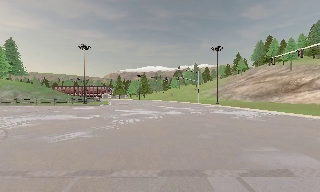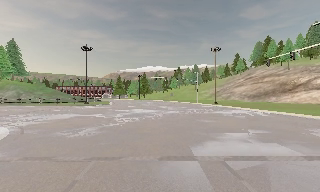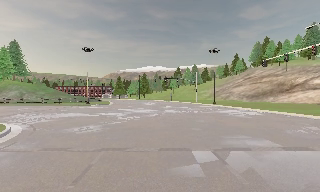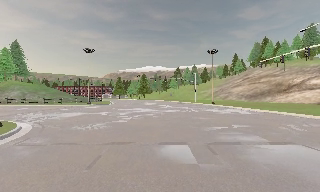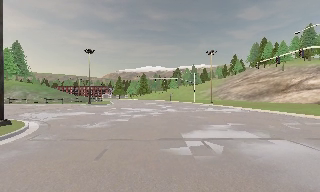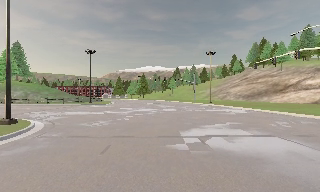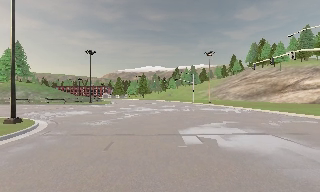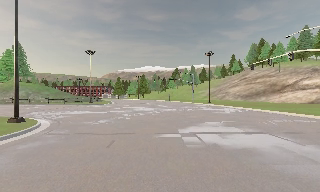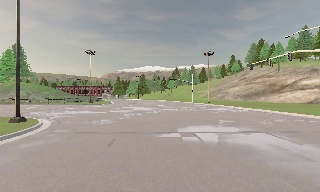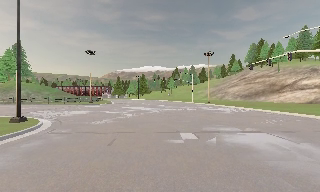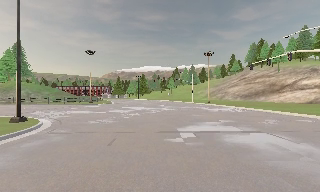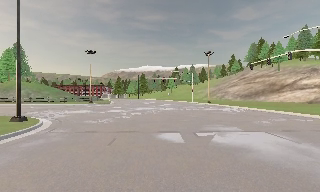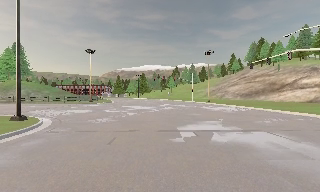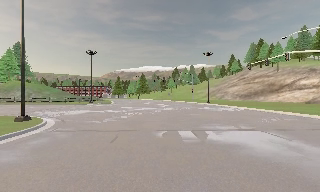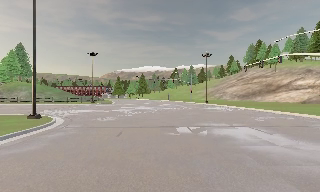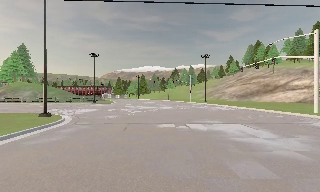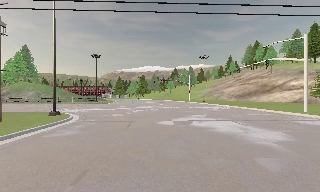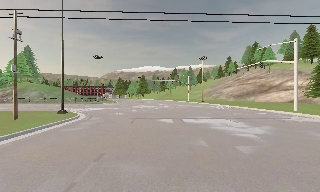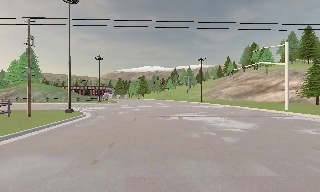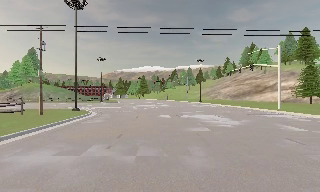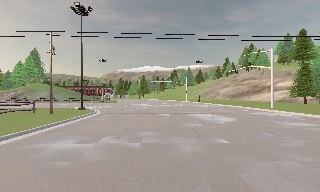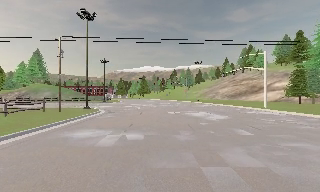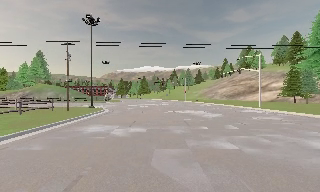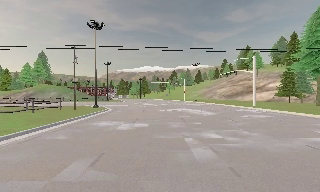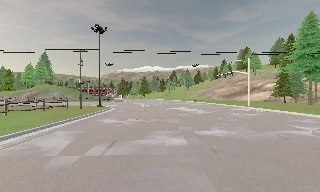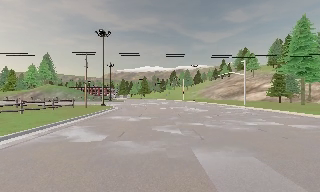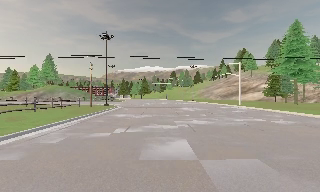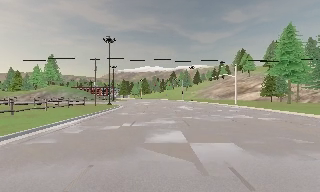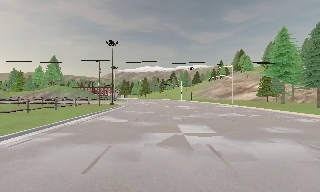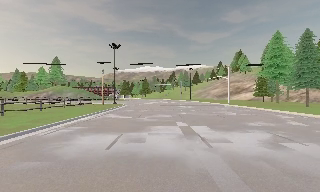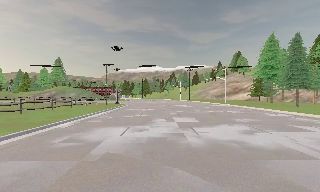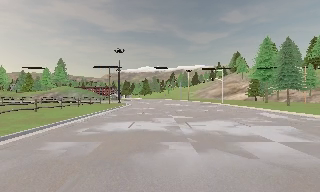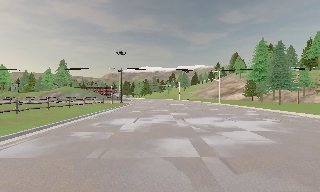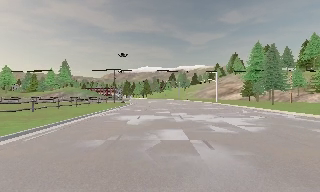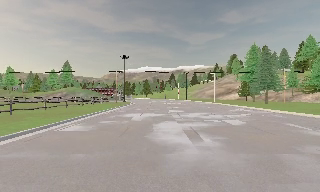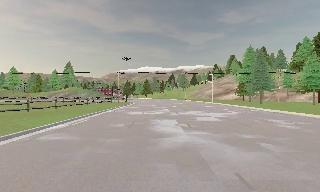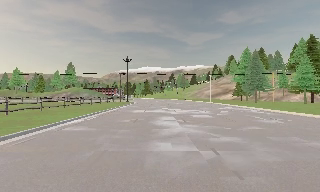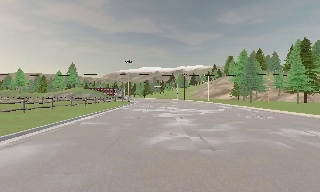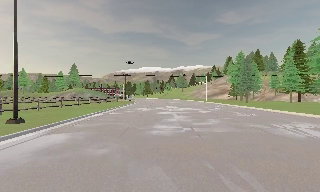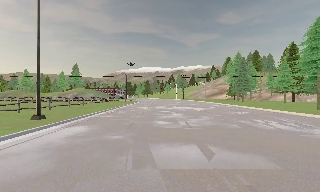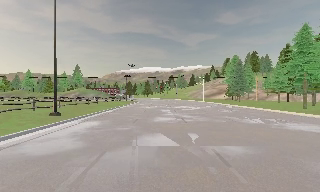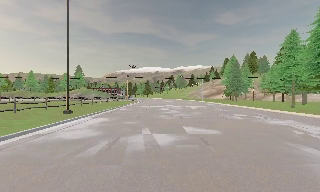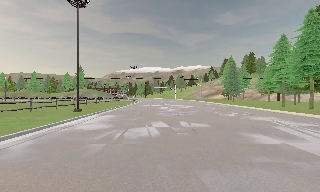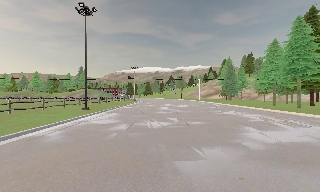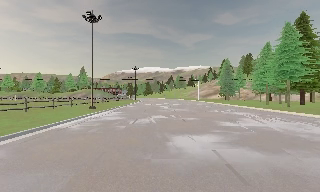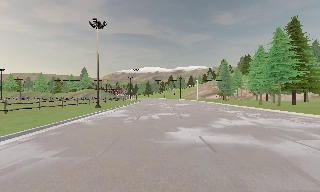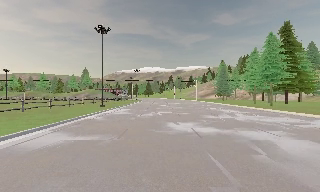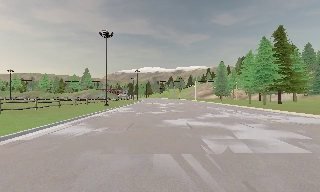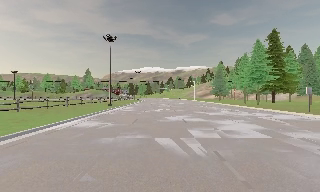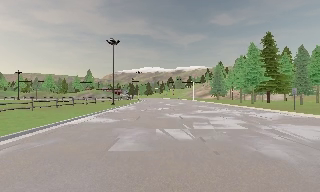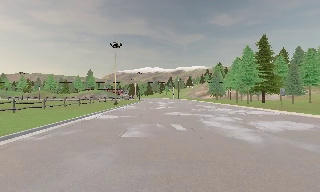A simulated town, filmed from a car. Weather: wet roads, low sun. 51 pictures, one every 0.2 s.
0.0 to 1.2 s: The camera travels backward, about 3.5 m, so what stands in front gets smaller. It loses speed.
1.2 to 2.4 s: The camera shifts only a little, or ends up much as it began.
2.4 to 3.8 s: The camera travels backward, about 7 m, so what stands in front gets smaller. It gains speed.
3.8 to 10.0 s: The camera travels backward, about 50 m, so what stands in front gets smaller.
The film runs backward here.
